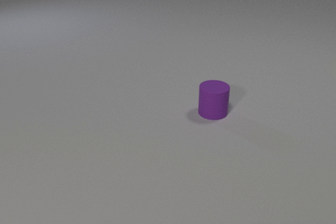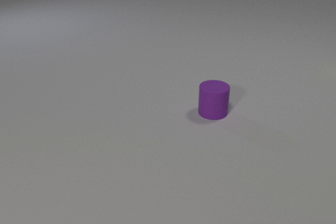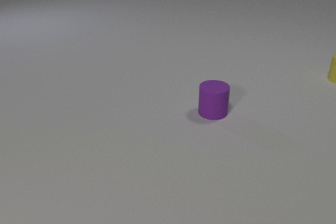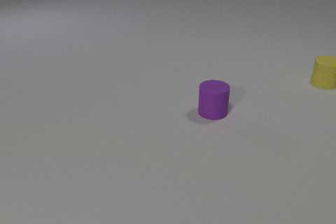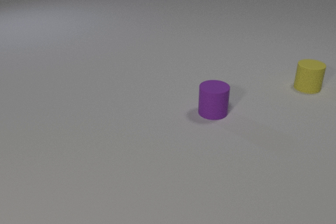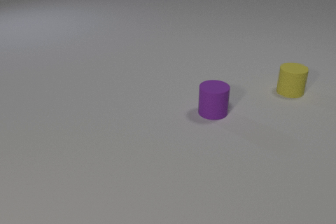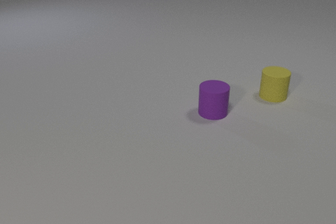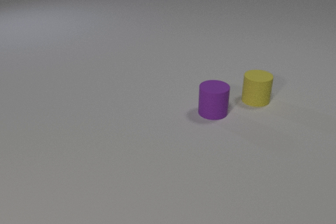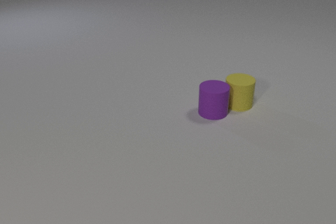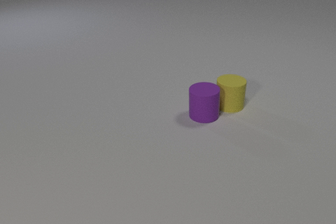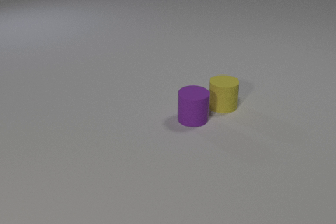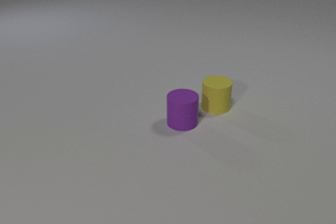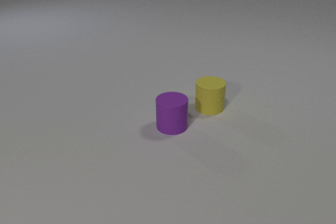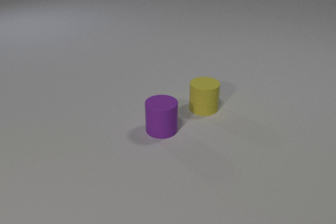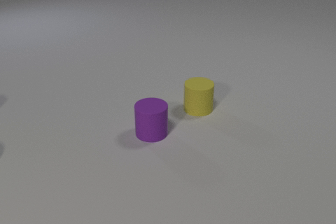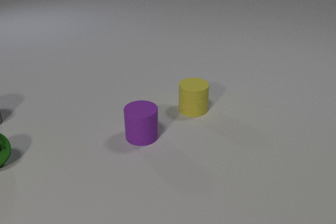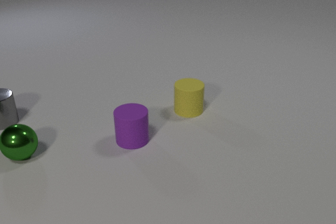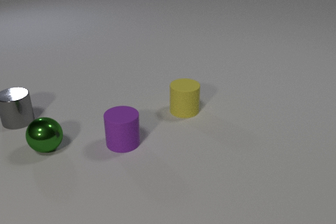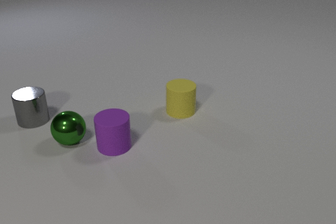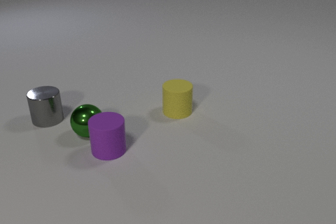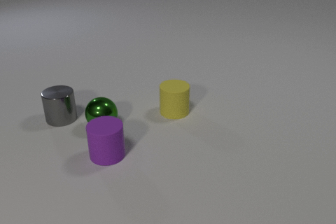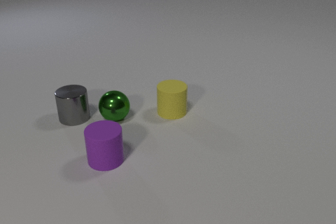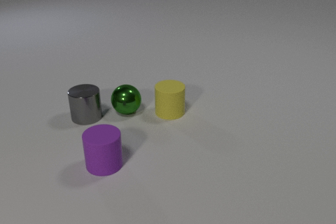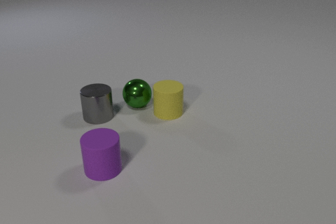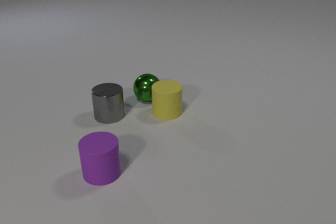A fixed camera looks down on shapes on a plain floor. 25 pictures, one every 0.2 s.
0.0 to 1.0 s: The yellow rubber cylinder comes in at the right edge, slides toward the camera and to the left.
1.0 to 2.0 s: The yellow rubber cylinder slides to the left and toward the camera. The purple rubber cylinder slides to the left and toward the camera. The yellow rubber cylinder and the purple rubber cylinder collide.
2.0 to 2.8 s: The yellow rubber cylinder slides to the left. The purple rubber cylinder slides to the left and toward the camera.
2.8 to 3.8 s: The yellow rubber cylinder slides to the left. The purple rubber cylinder slides to the left and toward the camera. The green metal sphere comes in at the left edge, rolls to the right. The gray metal cylinder comes in at the left edge, slides to the right. The purple rubber cylinder and the green metal sphere collide.
3.8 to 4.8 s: The yellow rubber cylinder slides to the left. The purple rubber cylinder slides toward the camera. The green metal sphere rolls away from the camera and to the right. The gray metal cylinder slides to the right.
What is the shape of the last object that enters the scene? cylinder.
How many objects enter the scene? 3.
What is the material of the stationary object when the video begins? rubber.
